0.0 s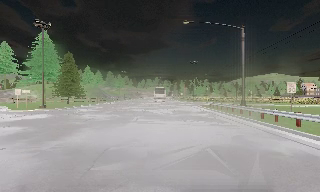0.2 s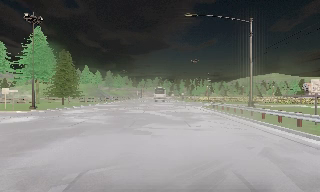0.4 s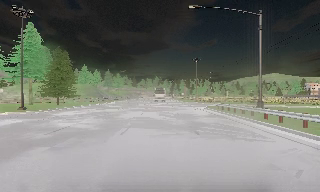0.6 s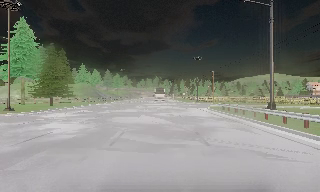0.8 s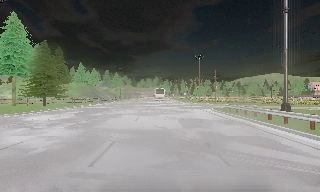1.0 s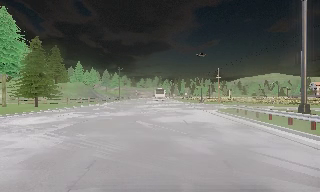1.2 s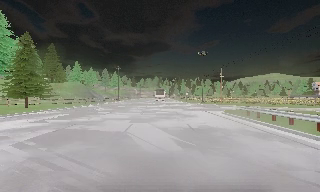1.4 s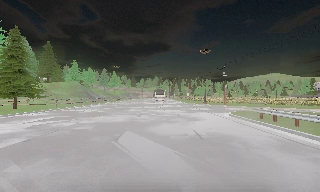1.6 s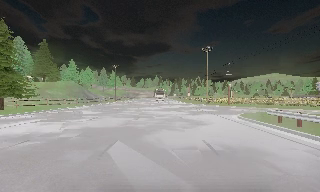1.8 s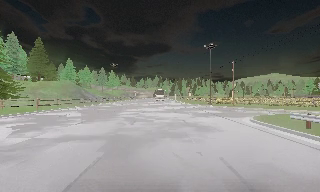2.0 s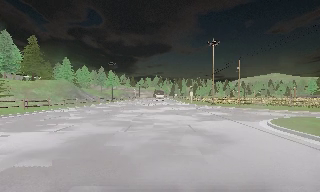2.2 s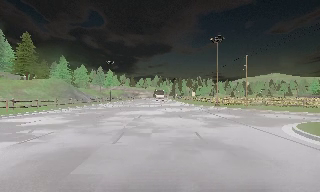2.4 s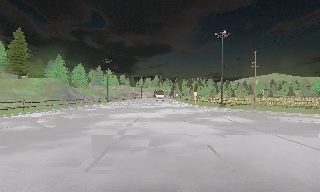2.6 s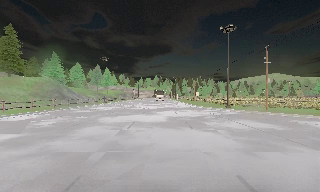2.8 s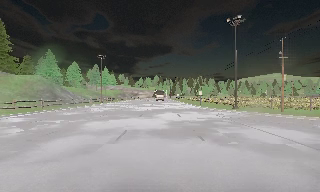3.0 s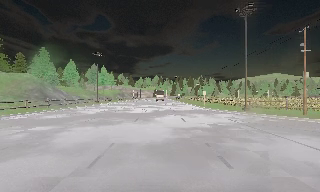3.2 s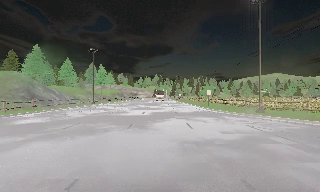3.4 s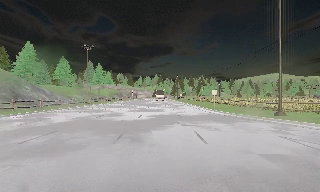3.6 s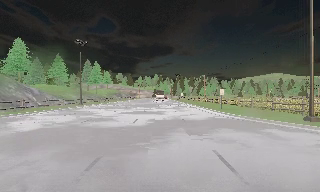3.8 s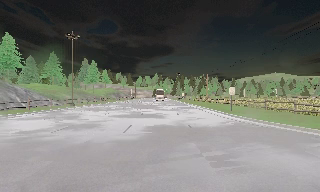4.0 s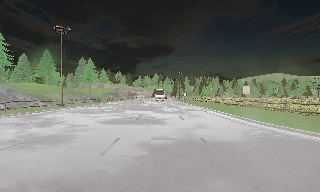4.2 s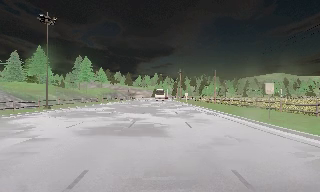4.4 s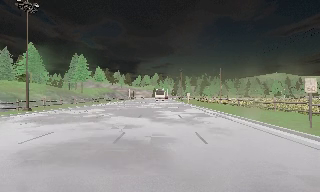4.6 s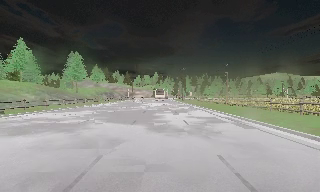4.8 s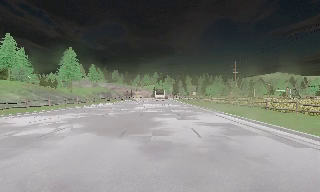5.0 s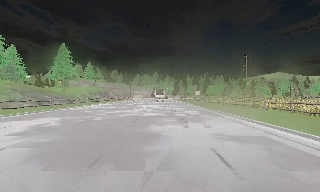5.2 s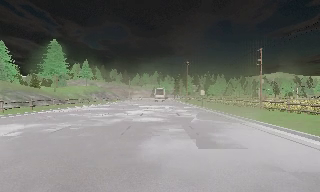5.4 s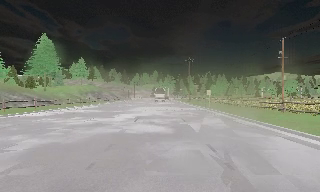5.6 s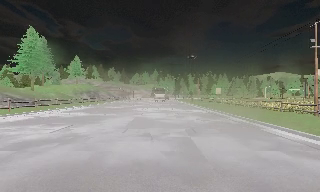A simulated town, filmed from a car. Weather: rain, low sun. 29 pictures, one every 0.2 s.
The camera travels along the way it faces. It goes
forward.
0.0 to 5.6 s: The camera travels forward, about 70 m, so what stands in front looms larger. It gains speed.
The film runs forward here.
